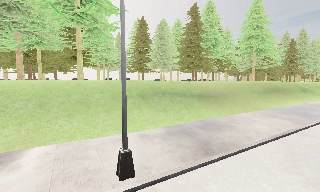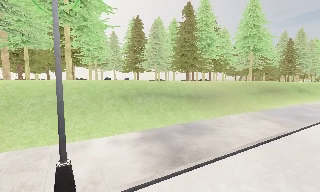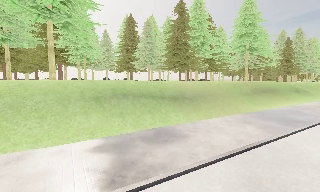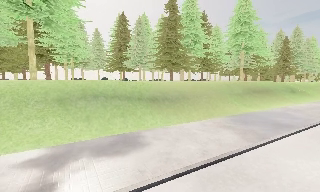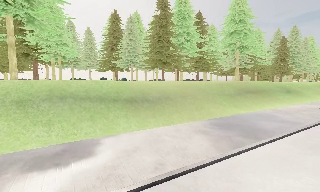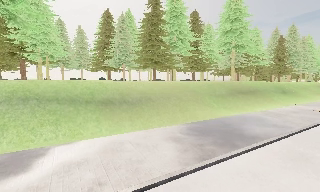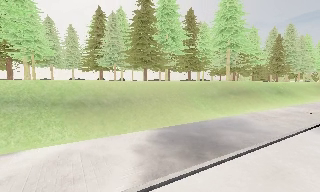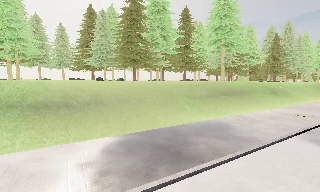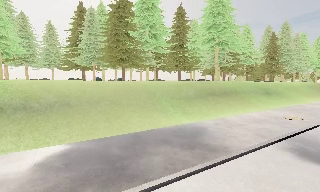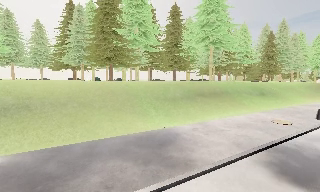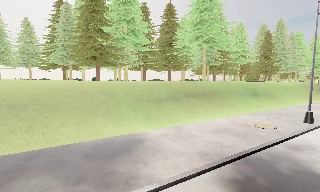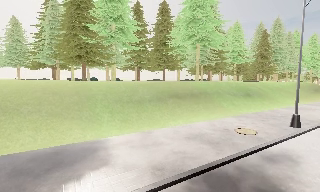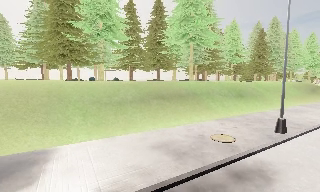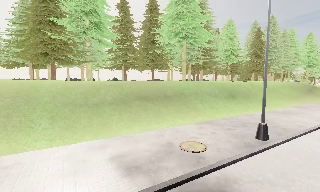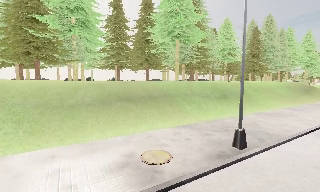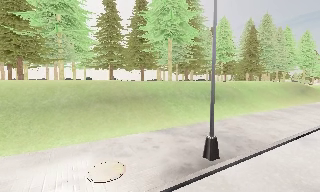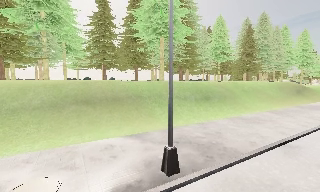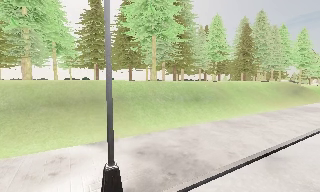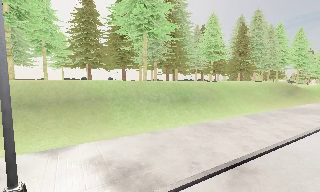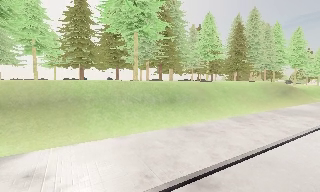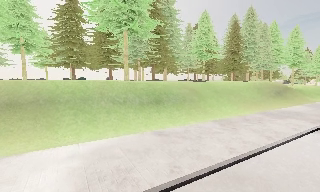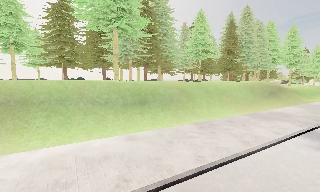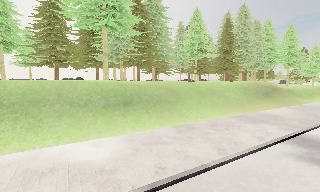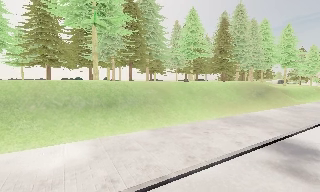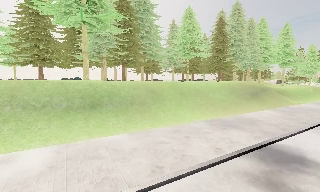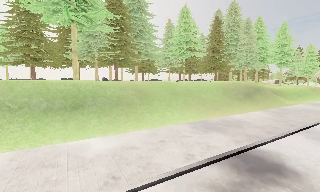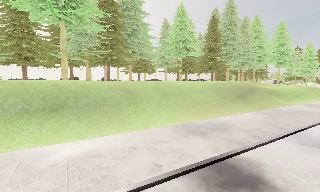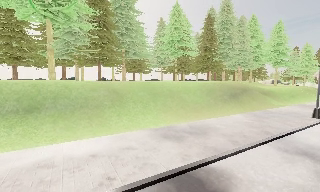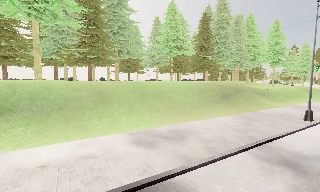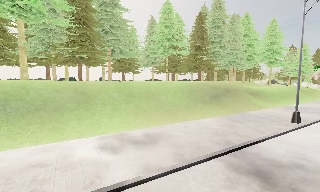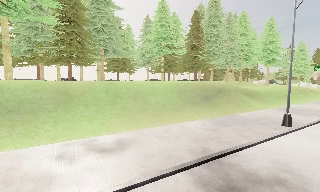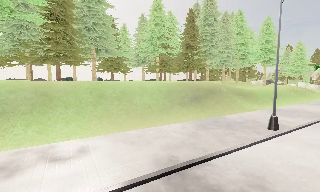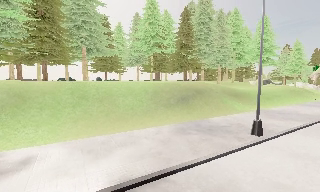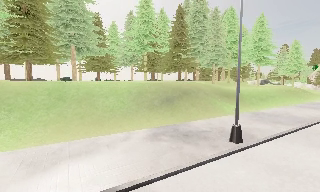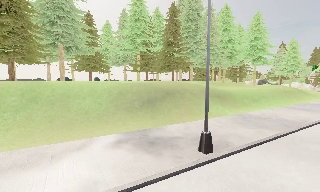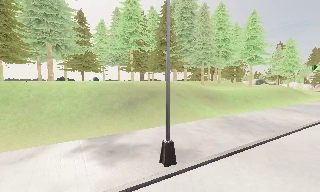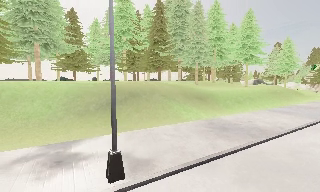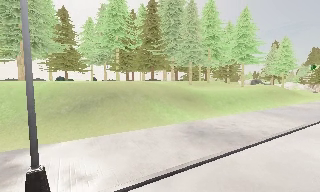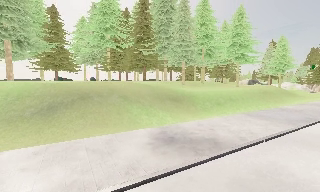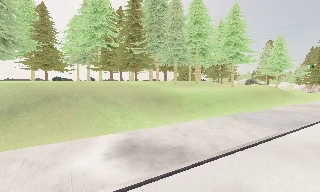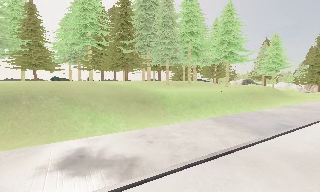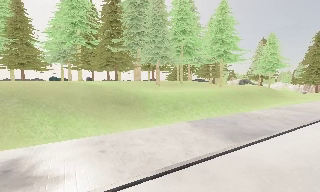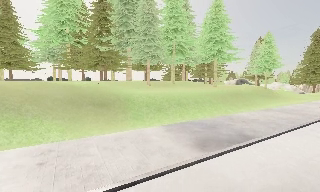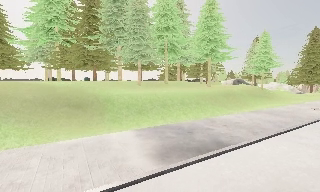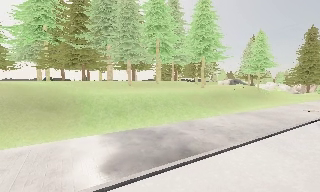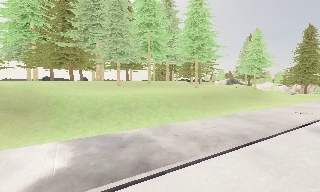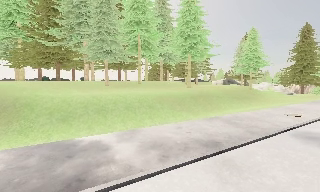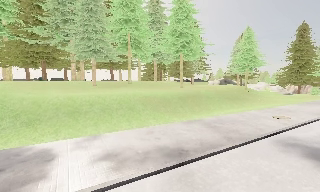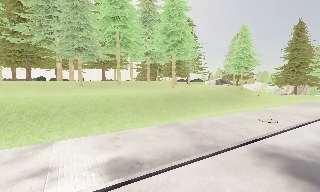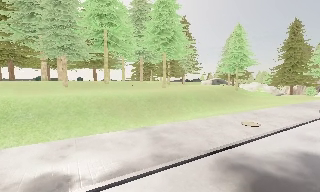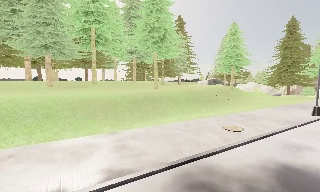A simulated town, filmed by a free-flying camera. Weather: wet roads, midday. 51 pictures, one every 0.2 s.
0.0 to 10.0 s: The camera travels to its right and forward, about 80 m, so close, fixed things drift to the left.
The film runs backward here.
